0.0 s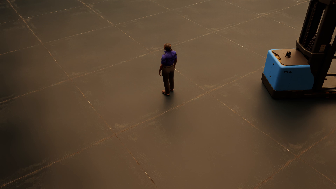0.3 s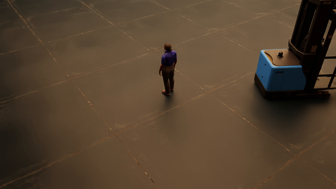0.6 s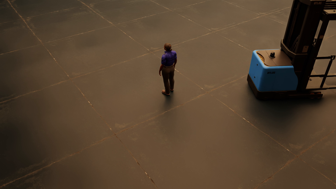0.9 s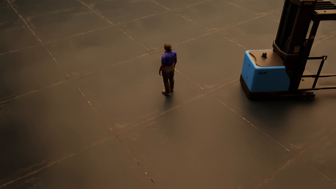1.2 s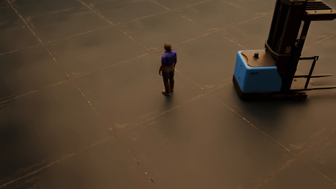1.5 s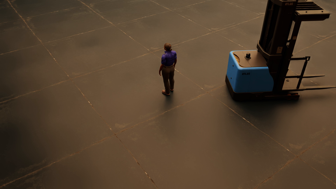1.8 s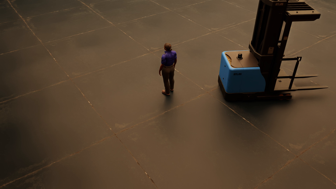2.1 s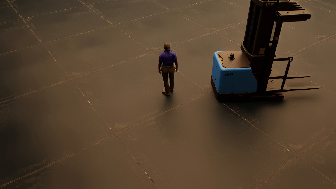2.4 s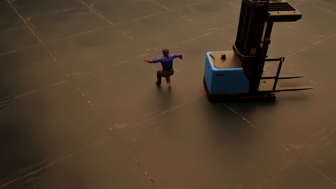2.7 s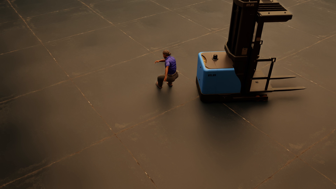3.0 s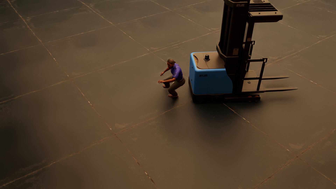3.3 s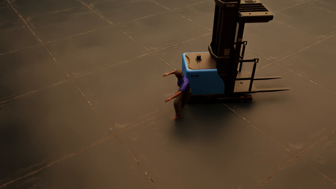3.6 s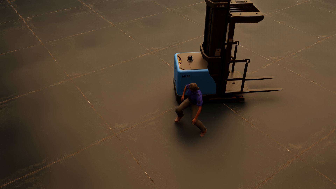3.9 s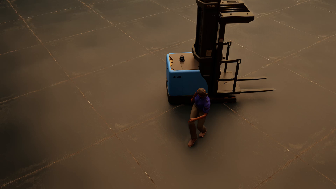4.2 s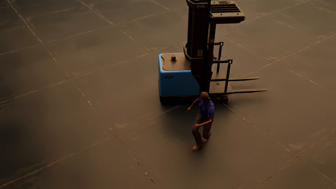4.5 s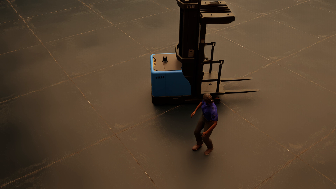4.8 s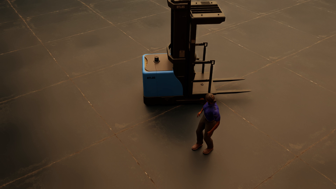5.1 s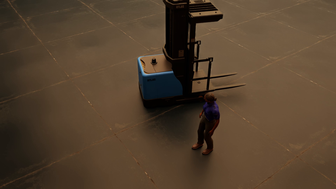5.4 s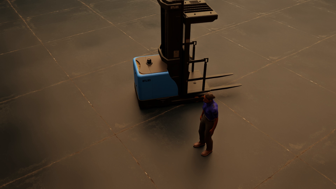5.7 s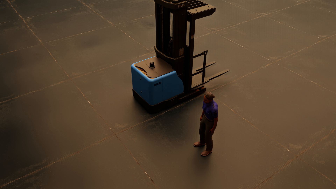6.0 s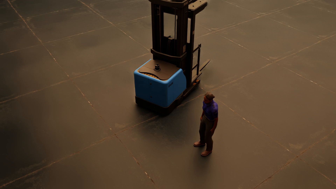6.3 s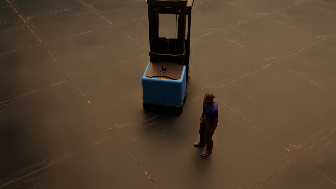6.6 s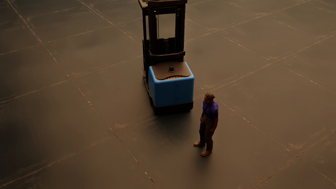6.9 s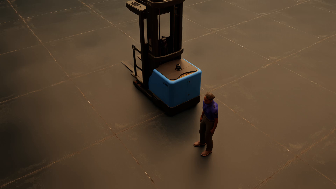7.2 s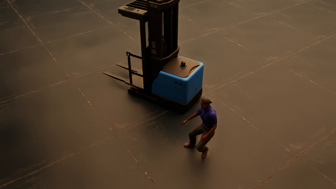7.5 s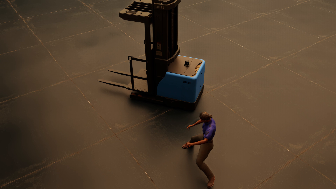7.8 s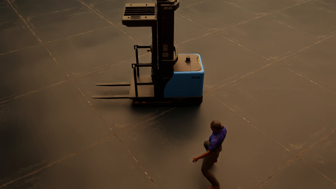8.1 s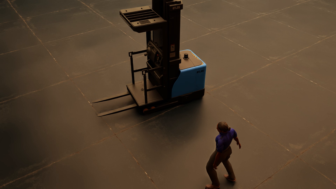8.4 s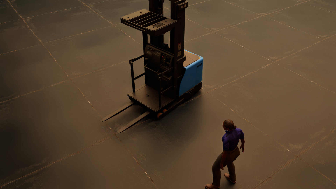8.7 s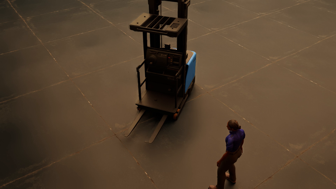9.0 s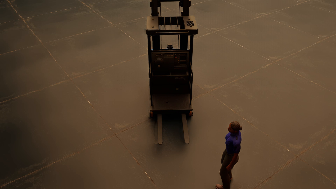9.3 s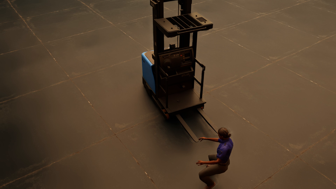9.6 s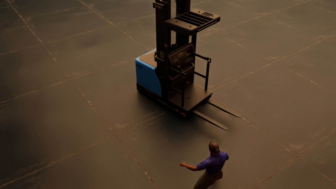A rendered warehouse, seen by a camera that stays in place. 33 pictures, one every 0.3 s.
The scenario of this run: Near miss between a forklift and a person.
